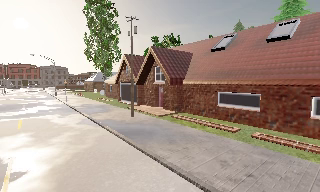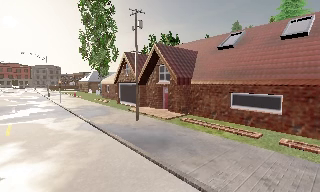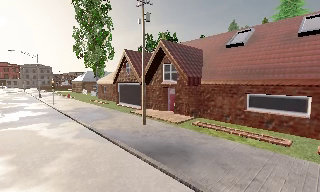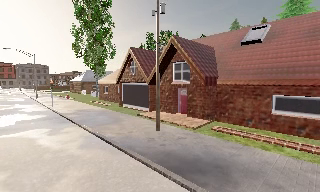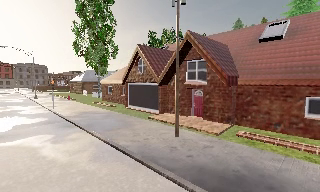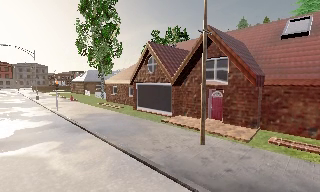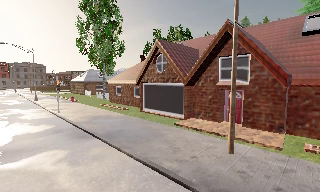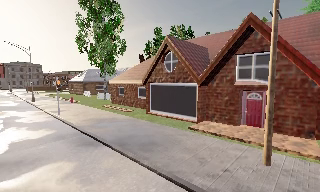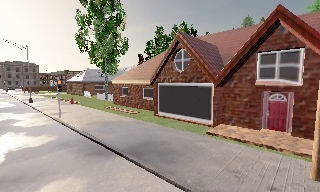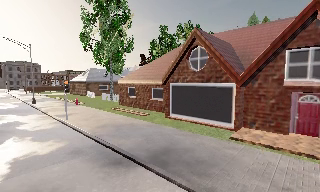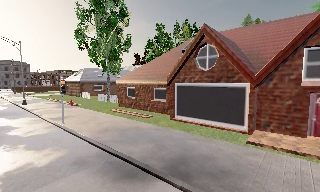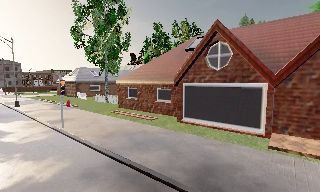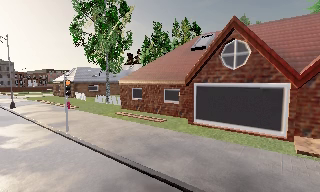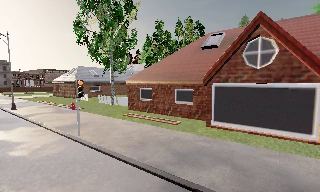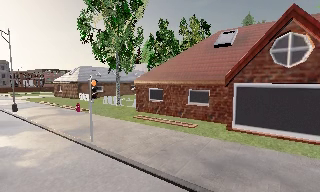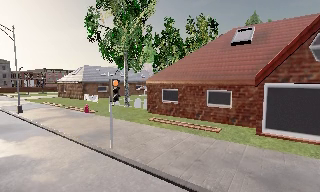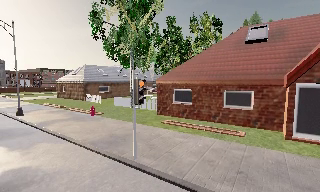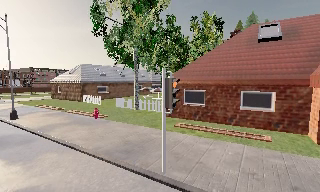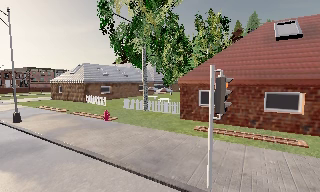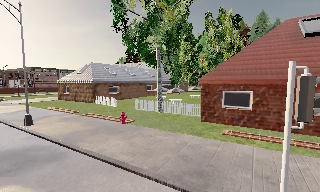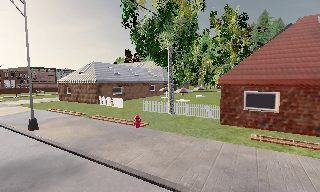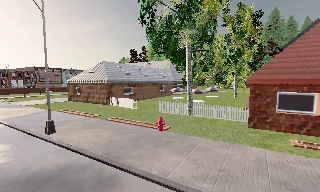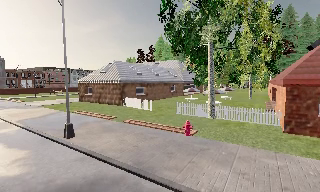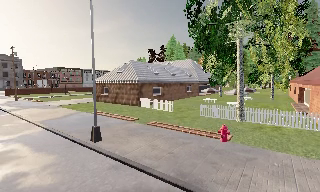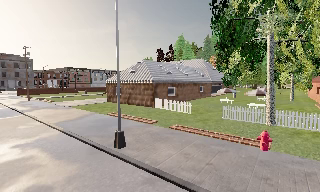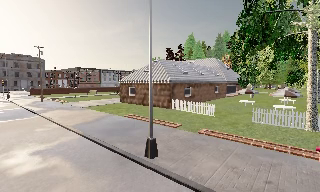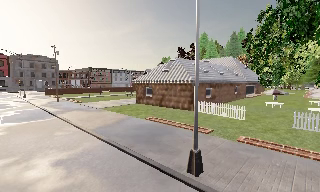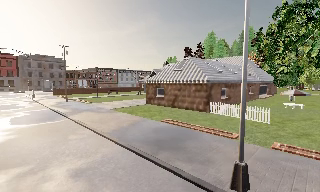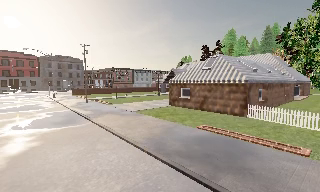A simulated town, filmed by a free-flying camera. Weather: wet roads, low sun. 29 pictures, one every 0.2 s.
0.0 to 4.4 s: The camera pans to its right, which is clockwise from overhead, by about 20 degrees. It travels to its left and forward, about 30 m, so close, fixed things drift to the right.
4.4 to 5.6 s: The scene slides to the right, as the camera pans about 15 degrees to its left. It travels to its left and forward, about 9 m, so close, fixed things drift to the right.
The film runs forward here.
